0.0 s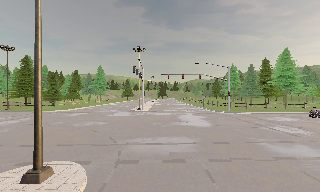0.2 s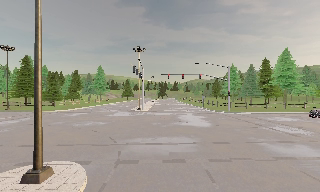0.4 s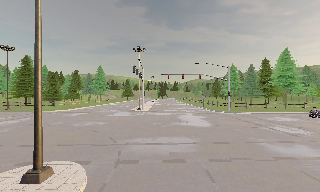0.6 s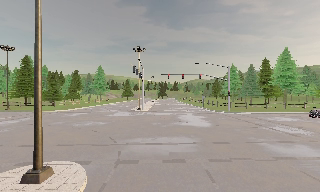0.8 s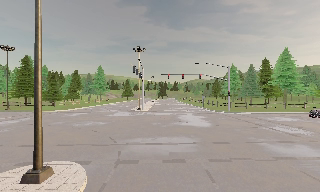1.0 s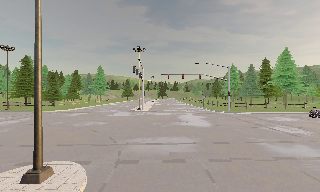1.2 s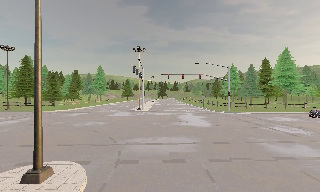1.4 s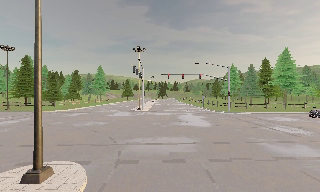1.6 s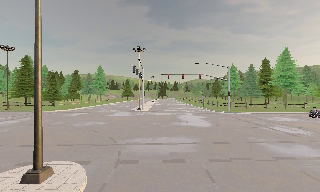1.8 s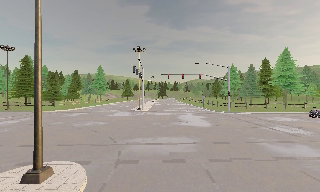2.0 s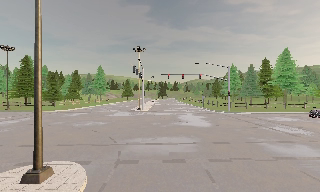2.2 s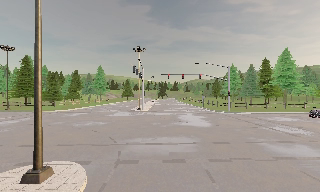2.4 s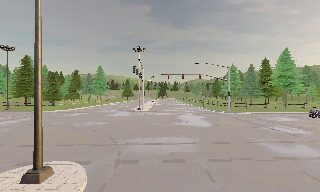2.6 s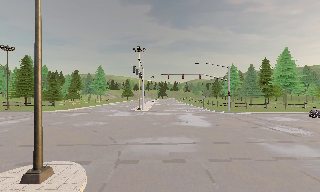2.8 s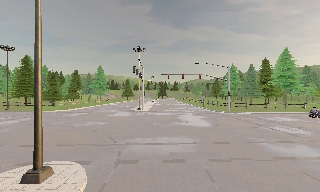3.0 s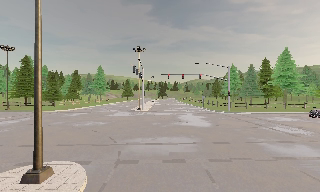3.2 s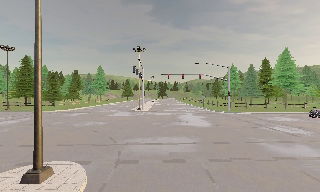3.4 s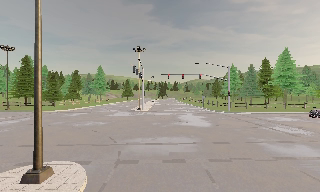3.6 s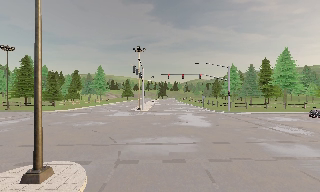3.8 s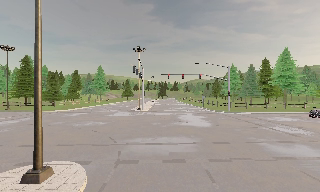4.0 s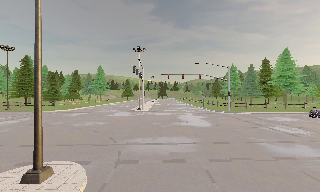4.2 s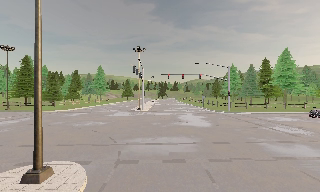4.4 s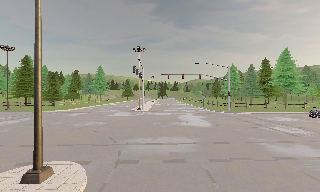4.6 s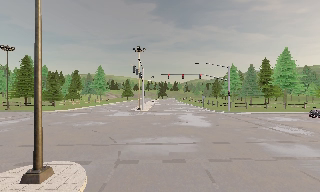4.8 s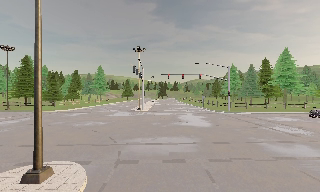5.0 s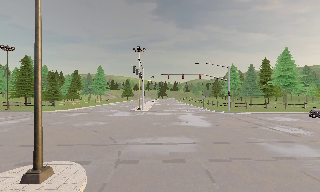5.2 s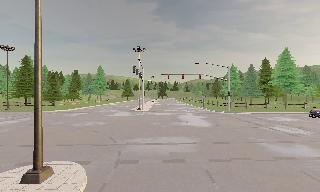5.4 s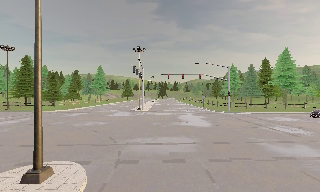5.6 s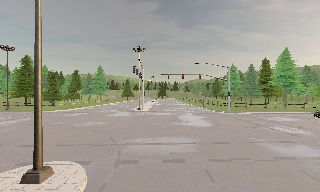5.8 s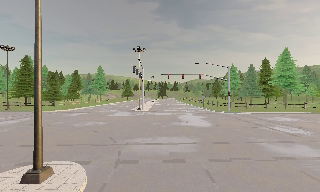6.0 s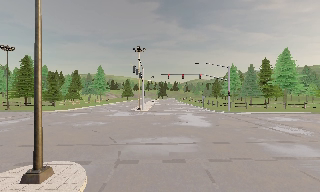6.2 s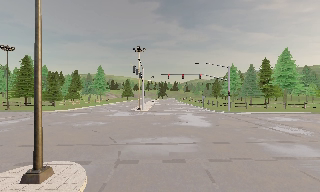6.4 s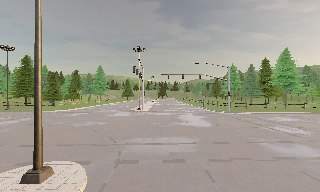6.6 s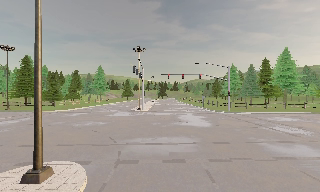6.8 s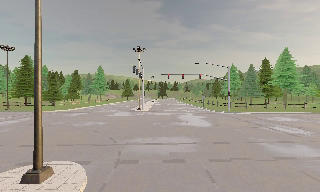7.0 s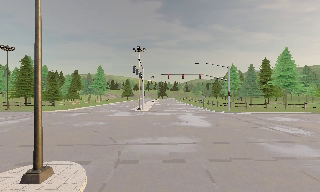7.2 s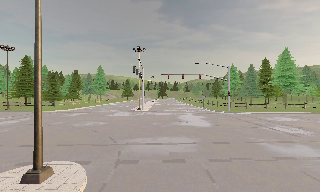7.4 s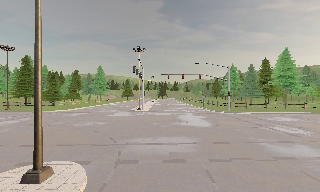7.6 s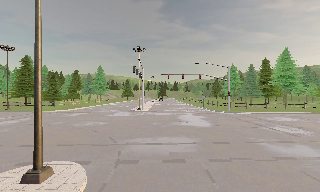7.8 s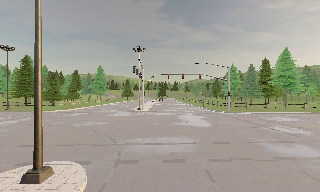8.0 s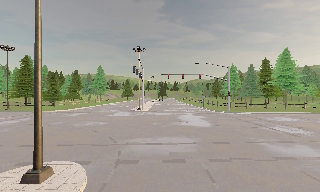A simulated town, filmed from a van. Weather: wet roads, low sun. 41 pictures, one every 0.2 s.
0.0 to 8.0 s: The camera keeps its place and its aim.
The film runs backward here.
